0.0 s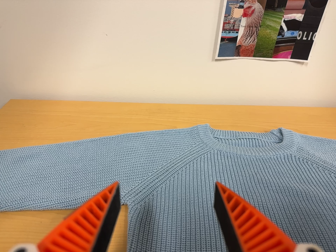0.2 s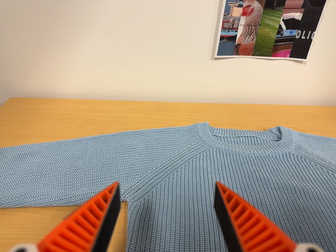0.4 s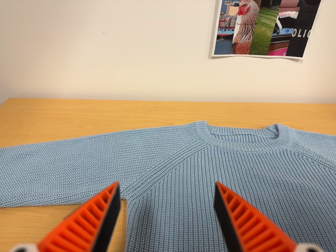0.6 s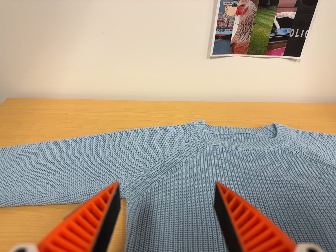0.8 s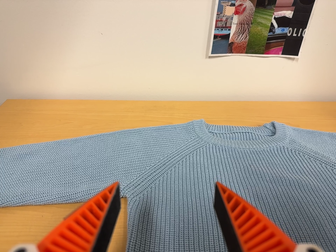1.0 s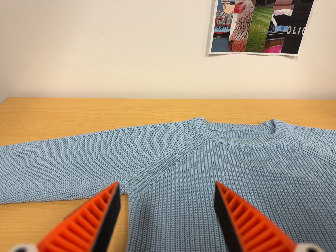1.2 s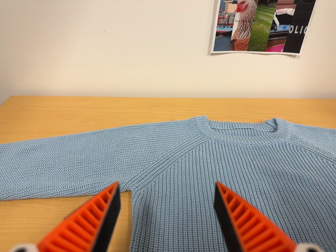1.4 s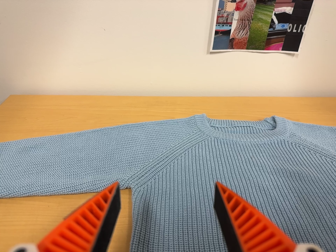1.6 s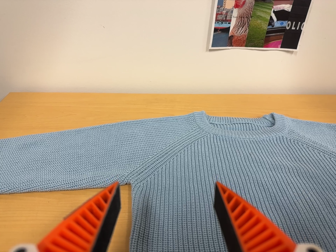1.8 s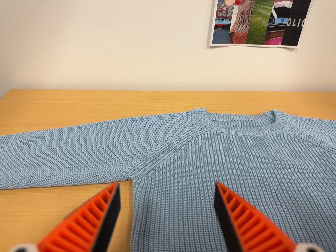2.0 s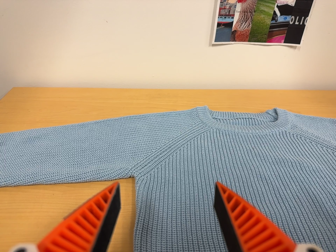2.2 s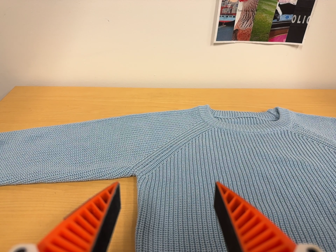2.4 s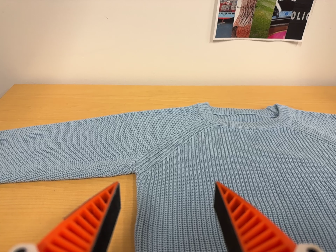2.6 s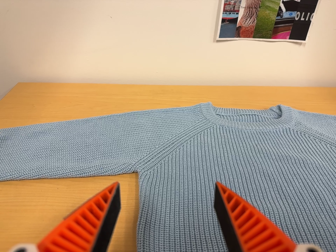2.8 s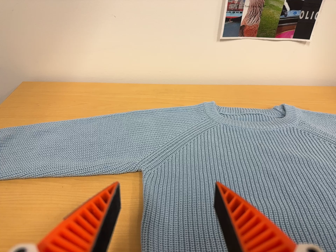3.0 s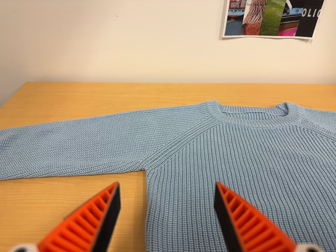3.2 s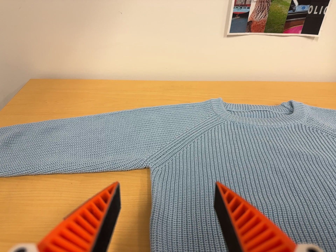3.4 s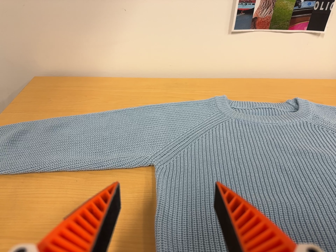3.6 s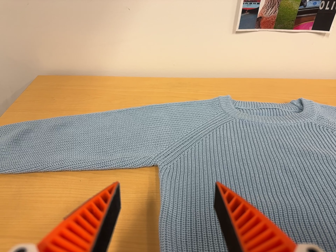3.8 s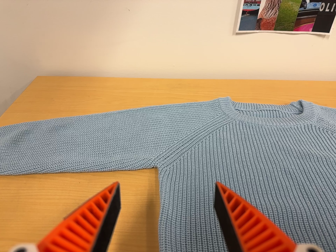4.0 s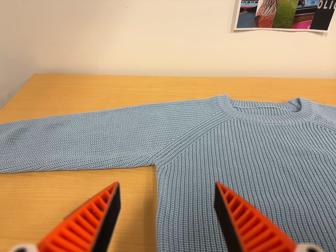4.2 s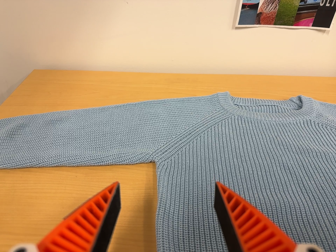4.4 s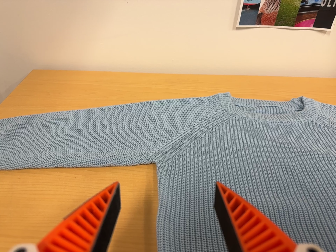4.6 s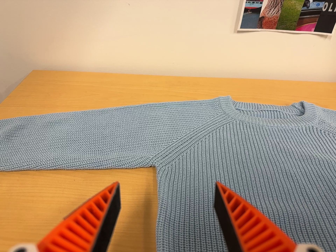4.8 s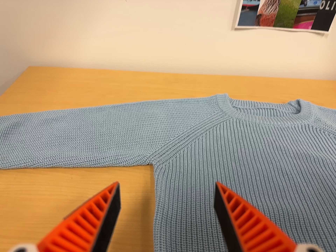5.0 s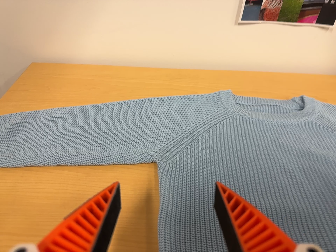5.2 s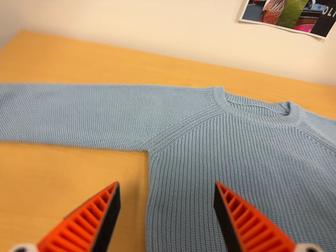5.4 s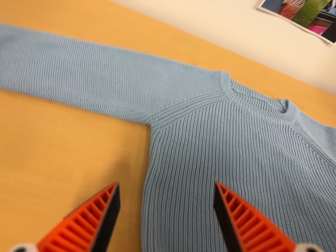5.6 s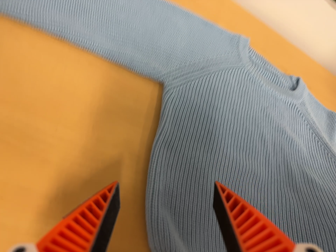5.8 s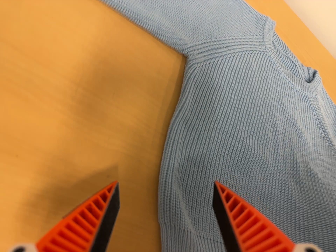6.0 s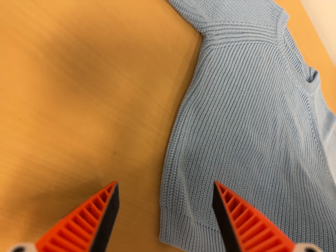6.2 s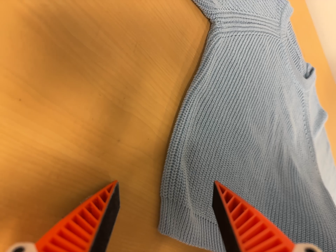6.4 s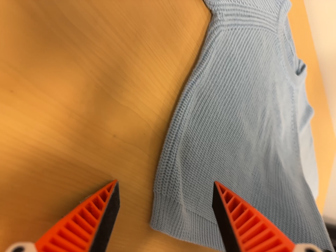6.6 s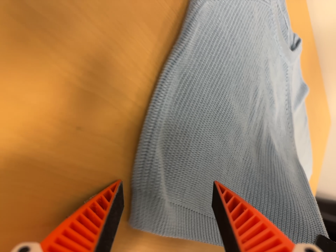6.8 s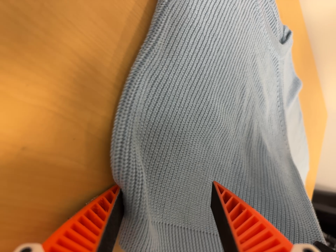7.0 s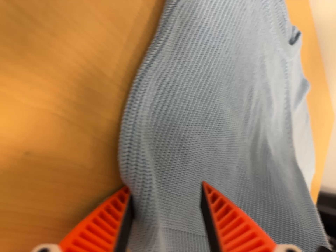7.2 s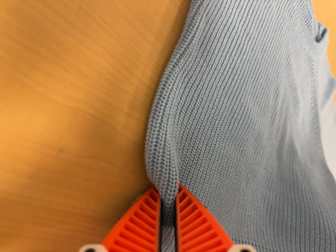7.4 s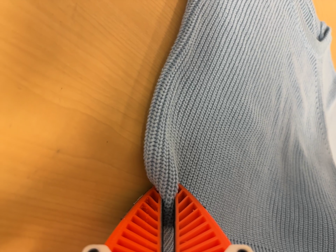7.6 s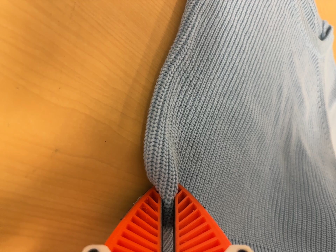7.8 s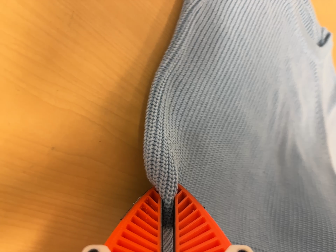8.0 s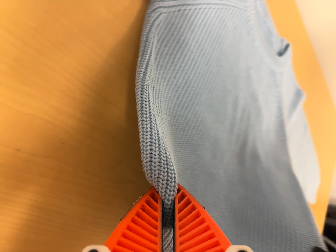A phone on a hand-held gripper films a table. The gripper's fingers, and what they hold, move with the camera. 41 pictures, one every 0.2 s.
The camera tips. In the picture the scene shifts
upward.
0.0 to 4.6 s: The camera shifts only a little, or ends up much as it began.
4.6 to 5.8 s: The camera pans to its right by about 15 degrees. It travels to its left, about 14 cm. Its aim tips toward the bottom of its view by about 30 degrees, and the scene shifts upward. It rolls about its line of sight by about 35 degrees, and the scene rotates clockwise.
5.8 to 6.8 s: The camera pans to its right by about 15 degrees. It travels forward, about 9 cm, so what stands in front looms larger. Its aim tips toward the bottom of its view by about 15 degrees, and the scene shifts upward. It rolls about its line of sight by about 10 degrees, and the scene rotates clockwise.
6.8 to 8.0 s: The camera shifts only a little, or ends up much as it began.
The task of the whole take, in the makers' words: fold up.
The film runs forward here.
